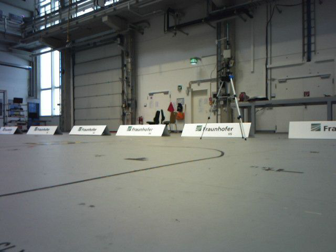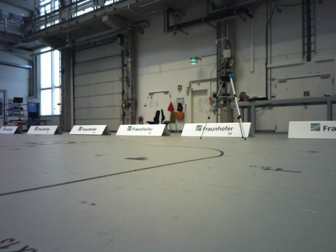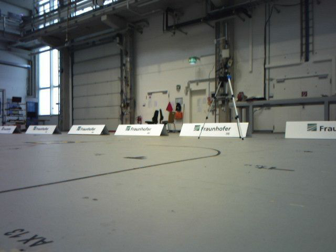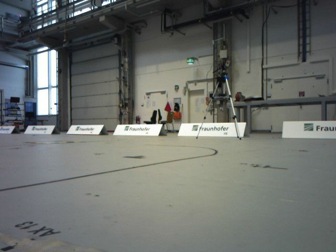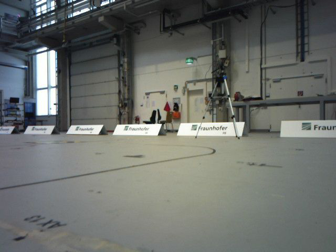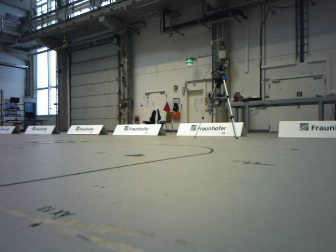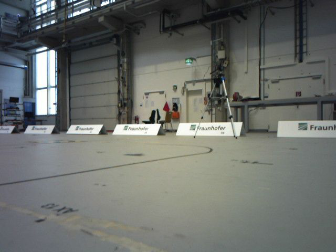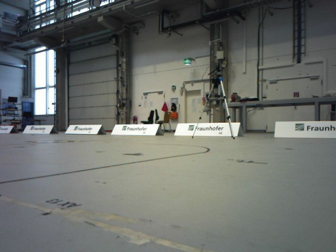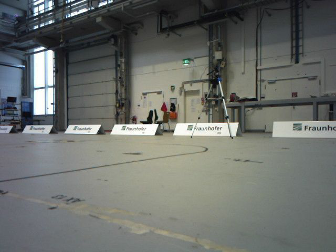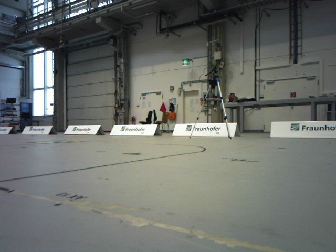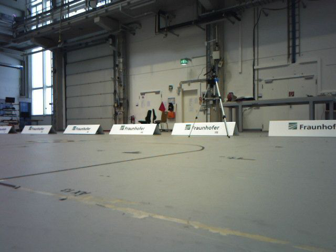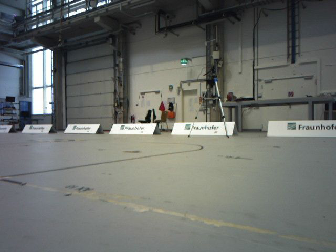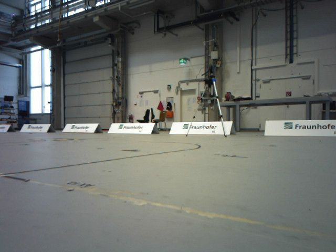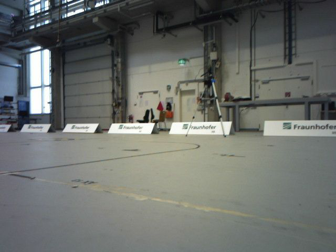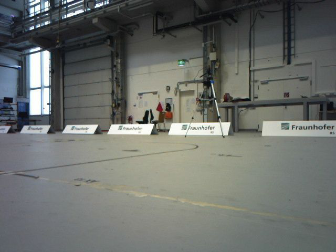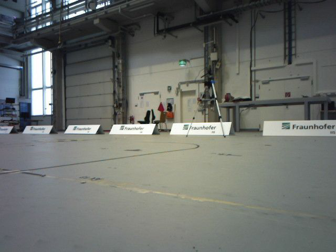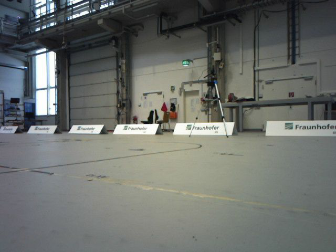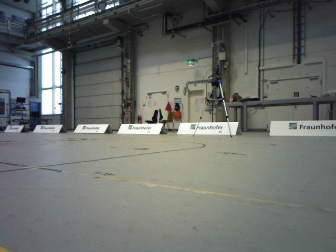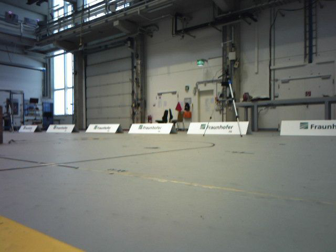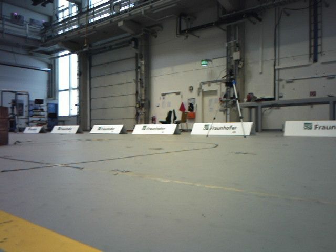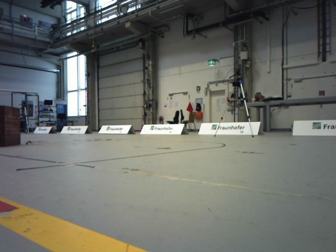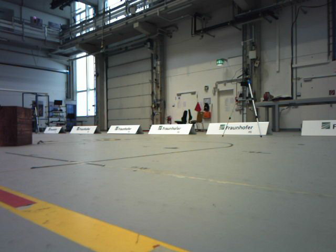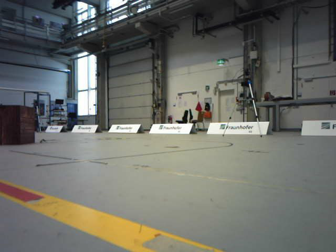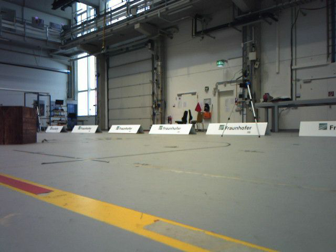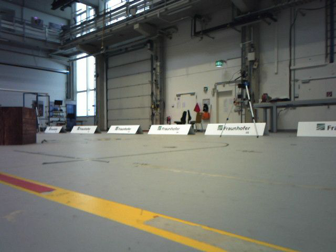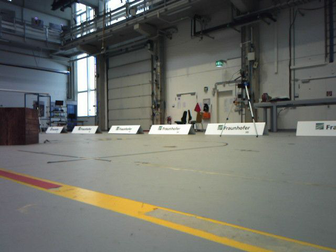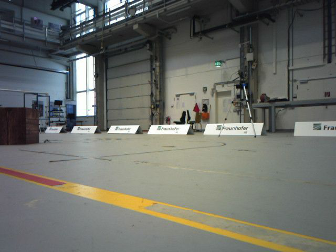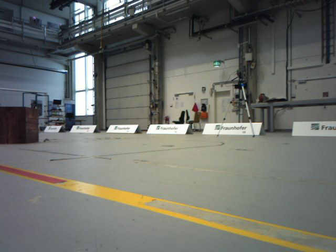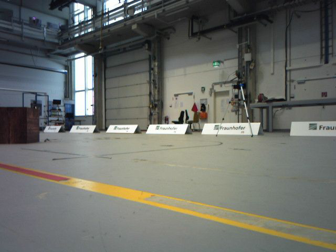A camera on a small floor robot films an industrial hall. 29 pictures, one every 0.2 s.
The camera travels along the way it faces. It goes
backward.
0.0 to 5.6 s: The camera travels backward, about 1 m, so what stands in front gets smaller.
The film runs backward here.
